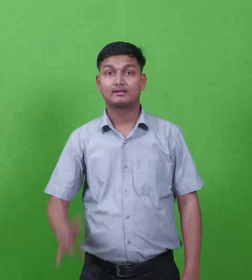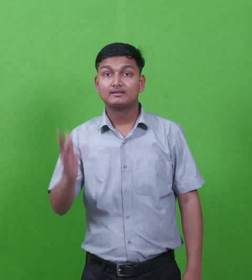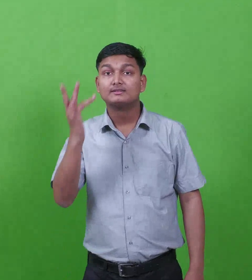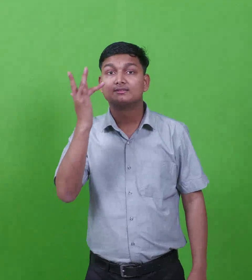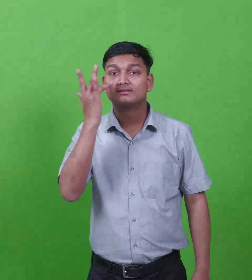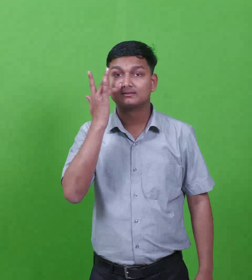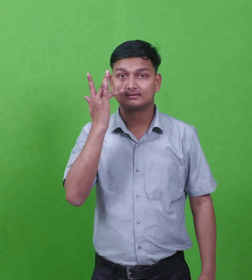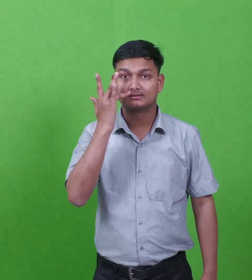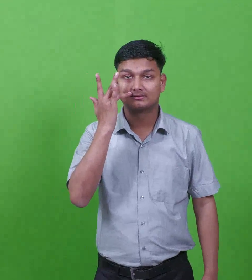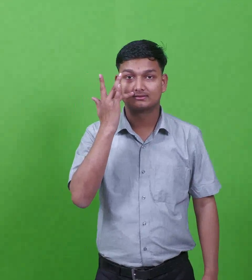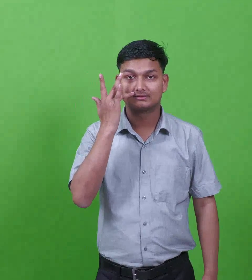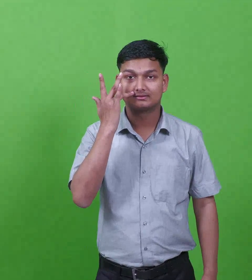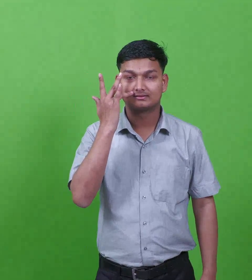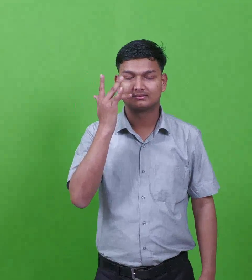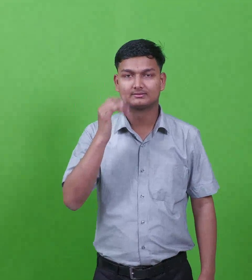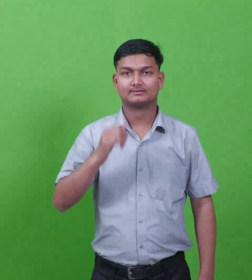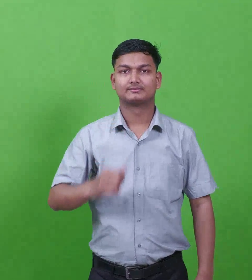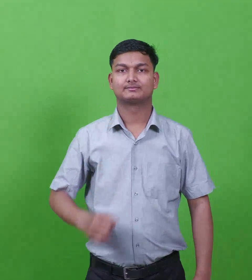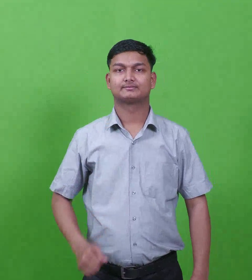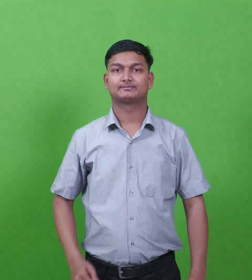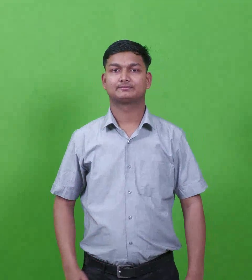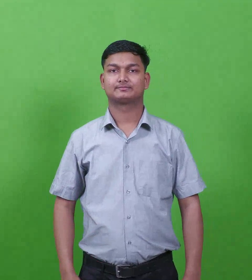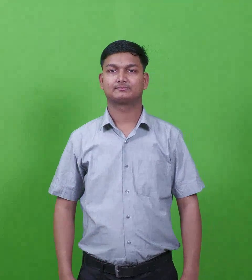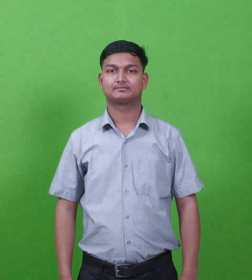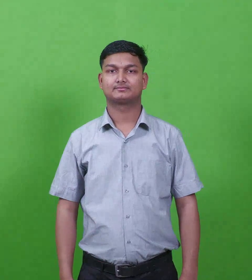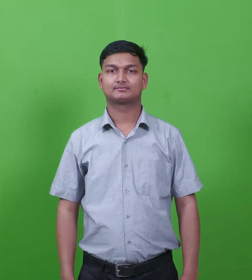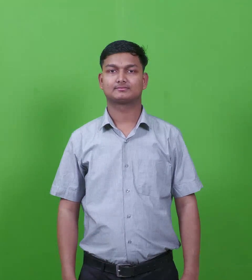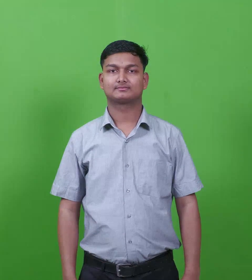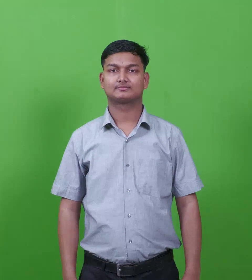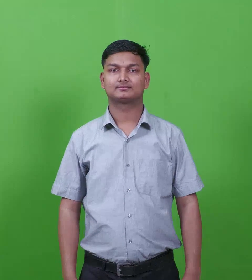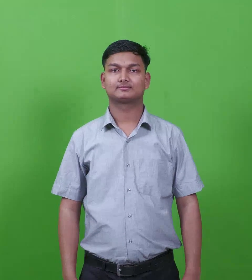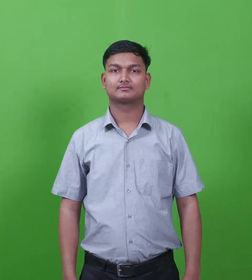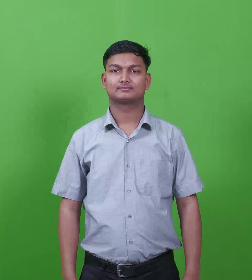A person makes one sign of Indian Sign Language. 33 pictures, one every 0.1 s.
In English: damaris
